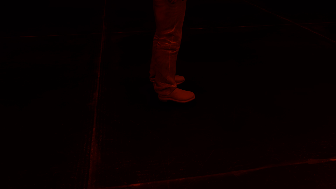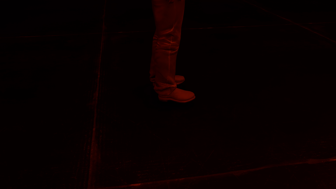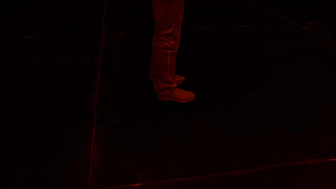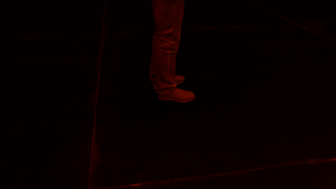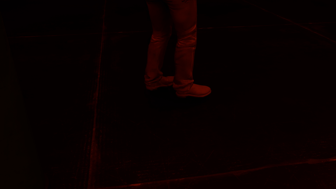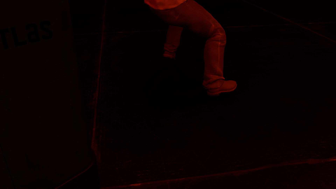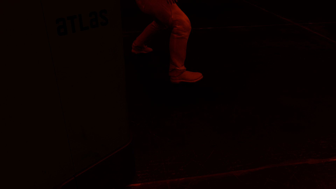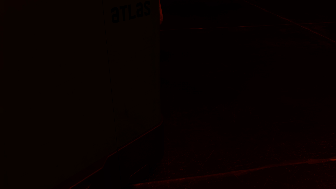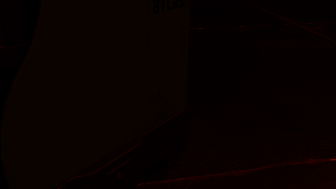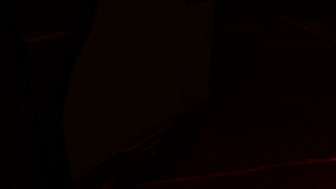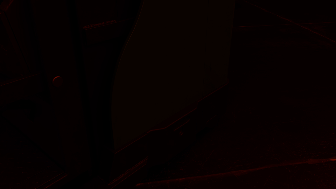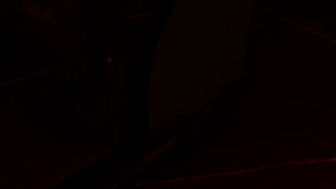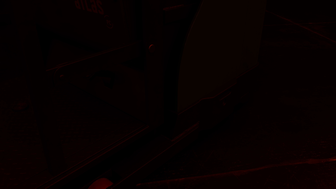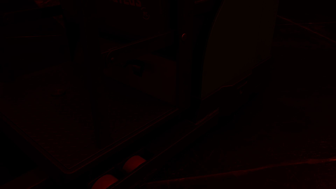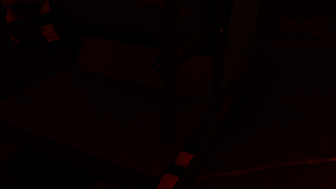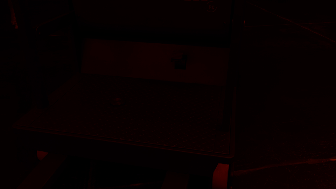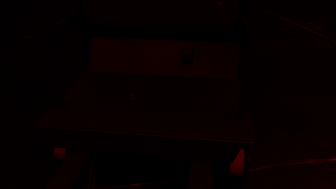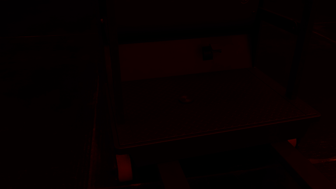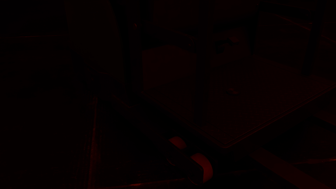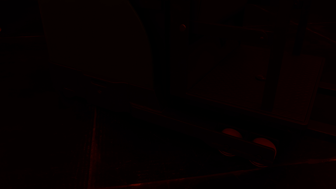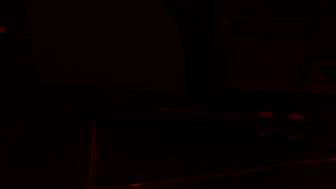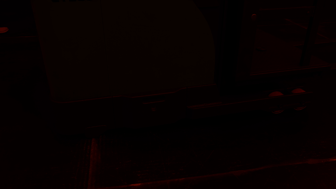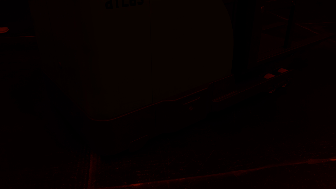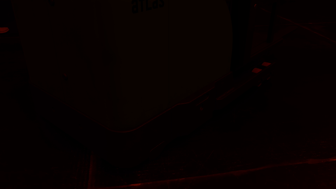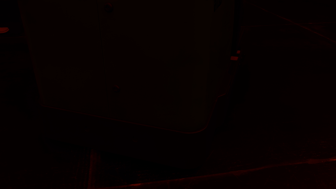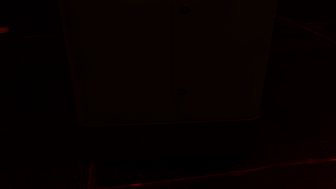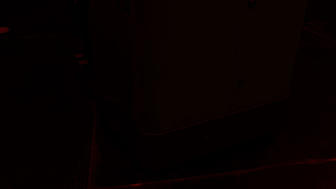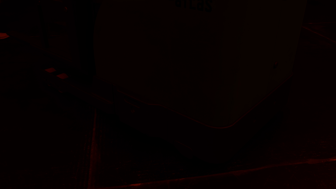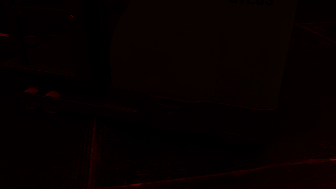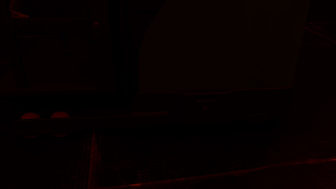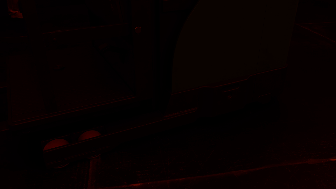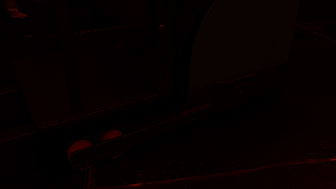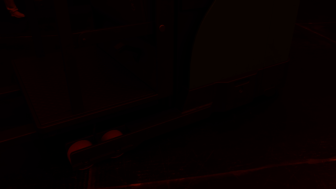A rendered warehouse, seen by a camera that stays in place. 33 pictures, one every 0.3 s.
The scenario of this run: Near miss between a forklift and a person.
